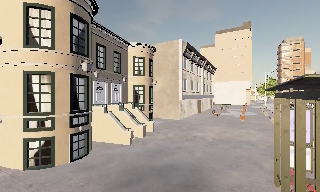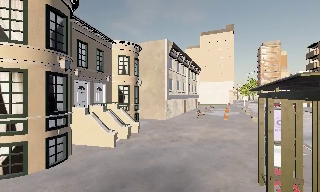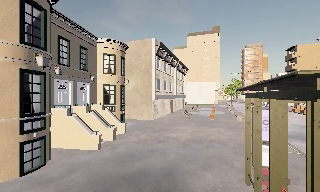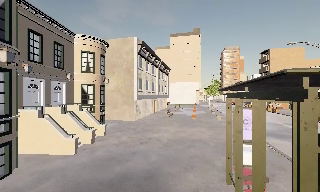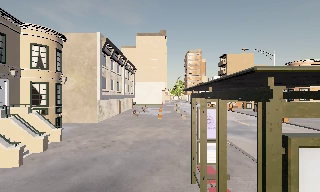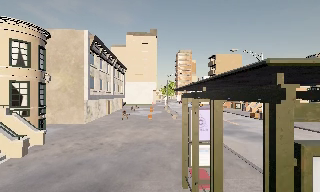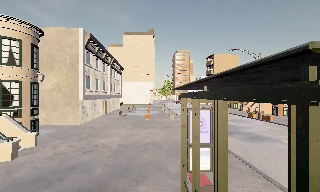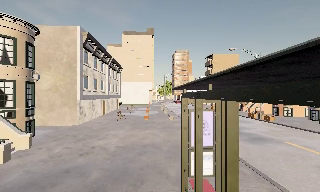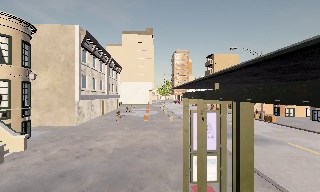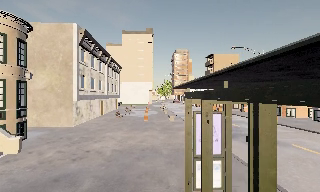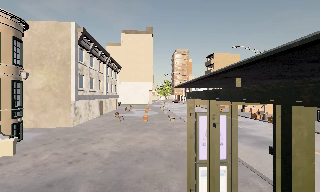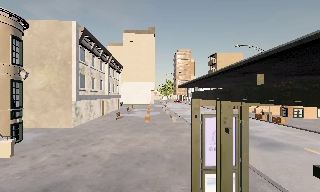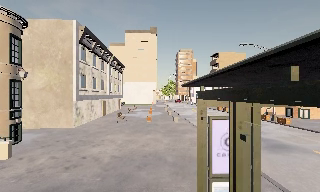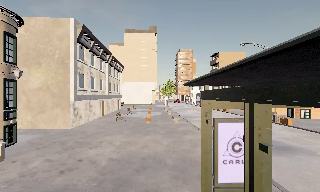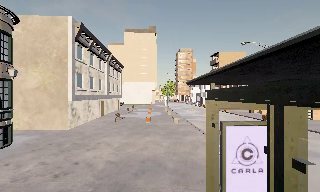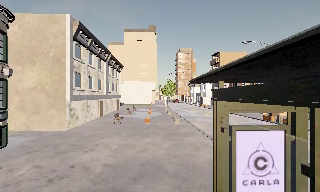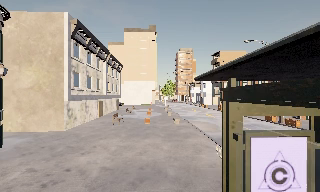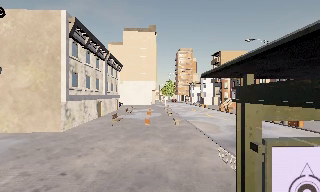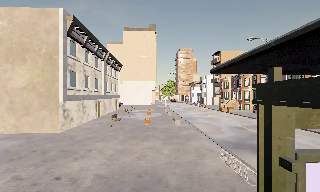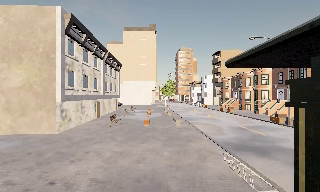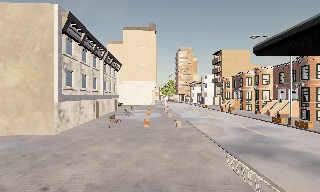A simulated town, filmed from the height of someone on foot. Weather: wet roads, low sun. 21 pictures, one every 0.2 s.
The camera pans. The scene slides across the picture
to the left.
The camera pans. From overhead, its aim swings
clockwise.
0.0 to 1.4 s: The scene slides to the left, as the camera pans about 30 degrees to its right. It travels forward, about 1.5 m.
1.4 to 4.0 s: The camera travels forward, about 3.5 m, so what stands in front looms larger.
The film runs forward here.
